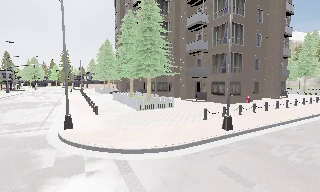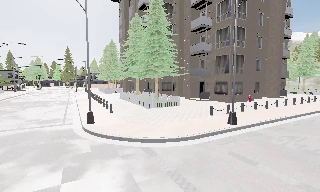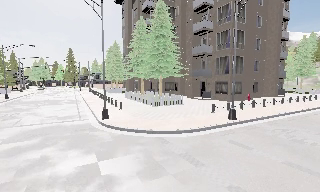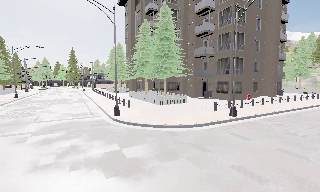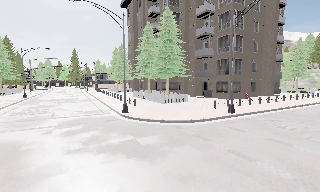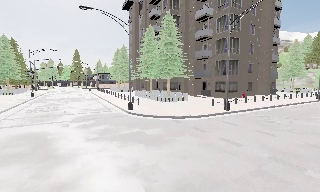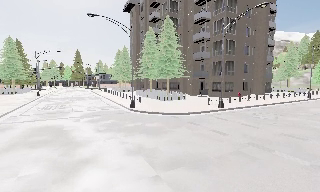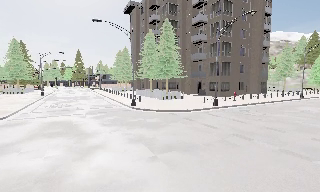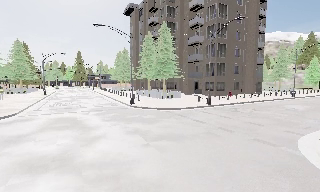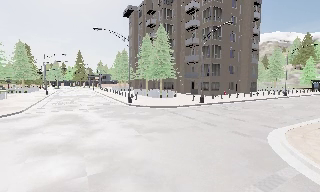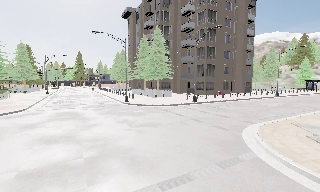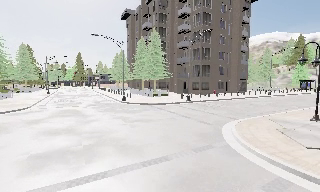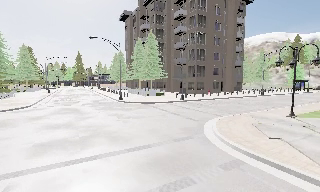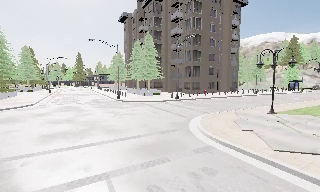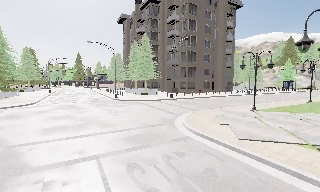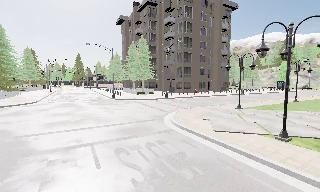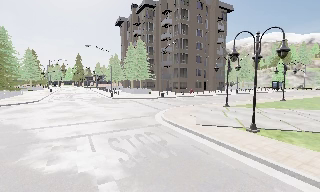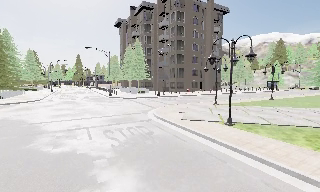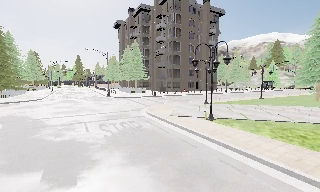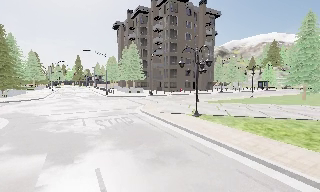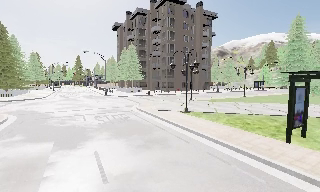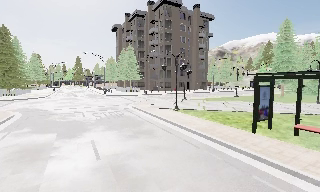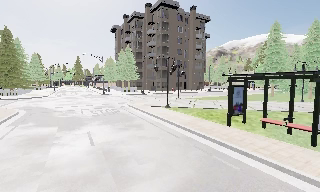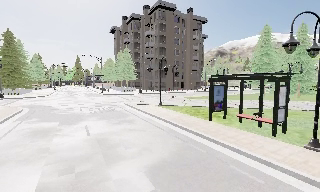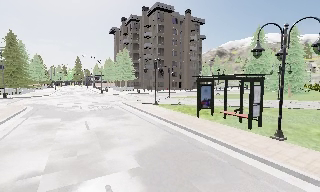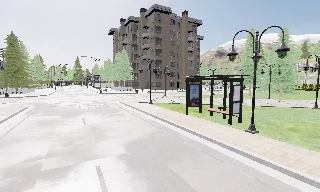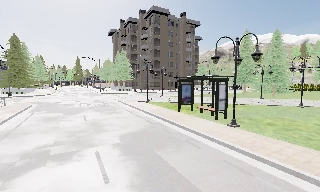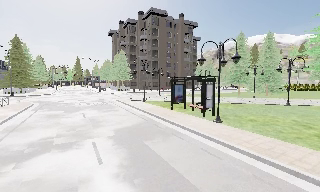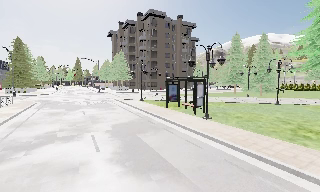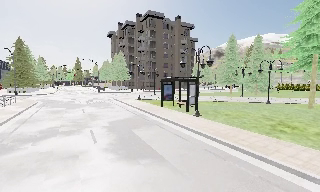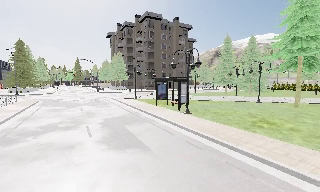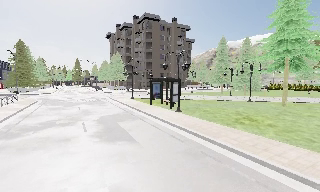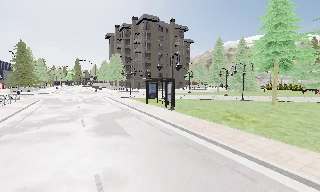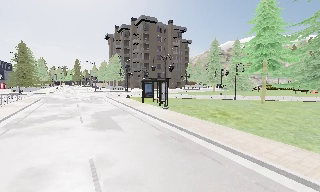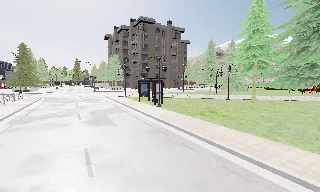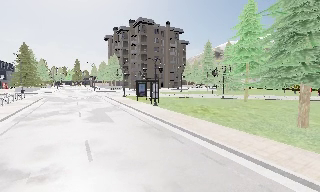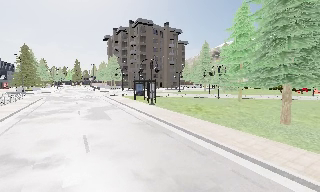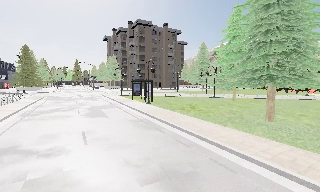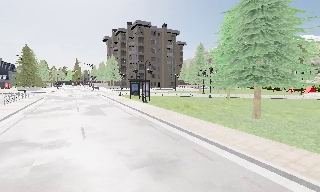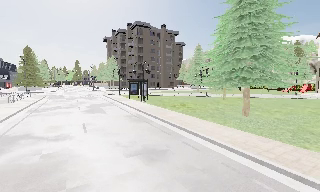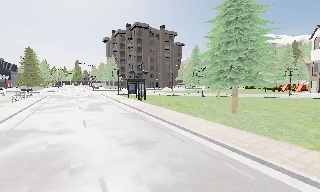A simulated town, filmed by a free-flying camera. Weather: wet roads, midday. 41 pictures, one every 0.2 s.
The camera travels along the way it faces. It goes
backward.
0.0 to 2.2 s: The camera travels backward, about 12 m, so what stands in front gets smaller.
2.2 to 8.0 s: The camera travels backward and to its right, about 30 m, so what stands in front gets smaller.
The film runs backward here.
